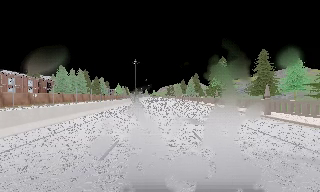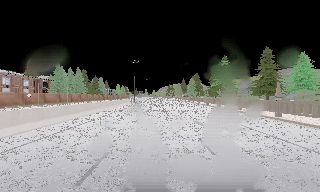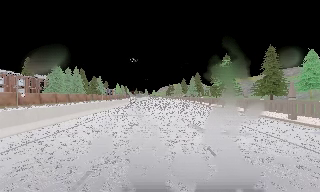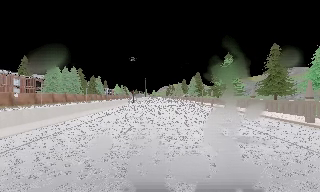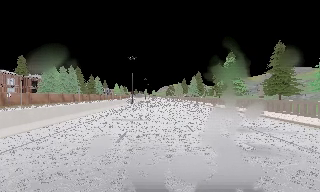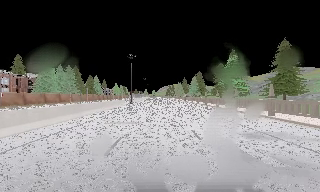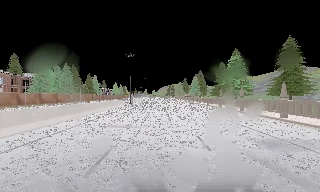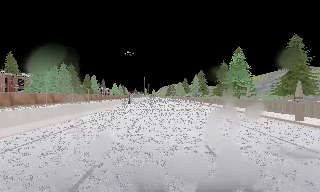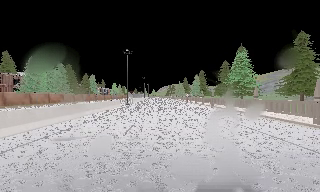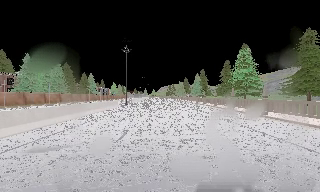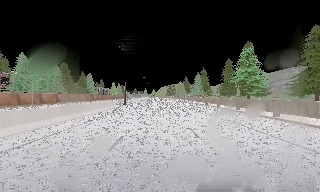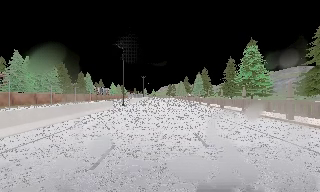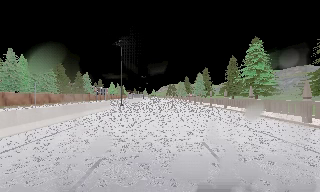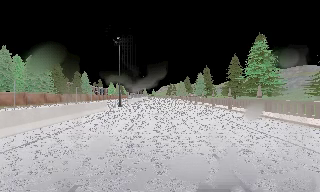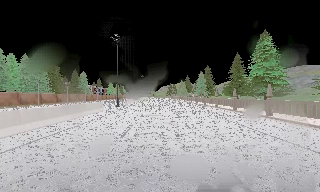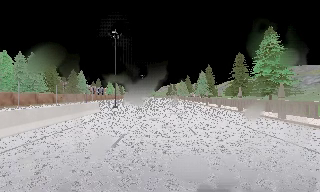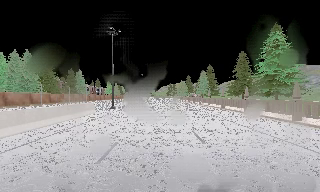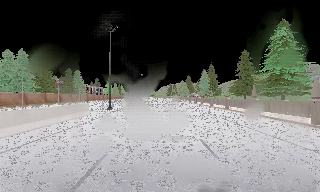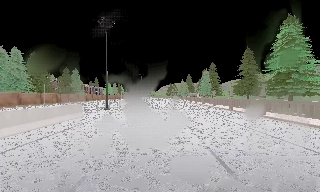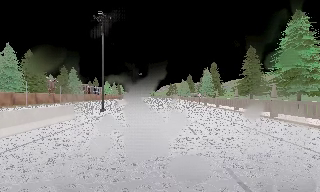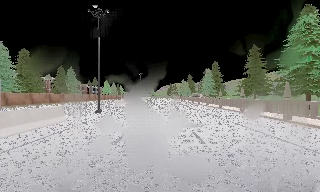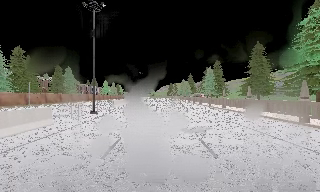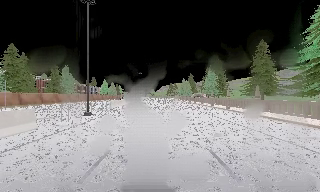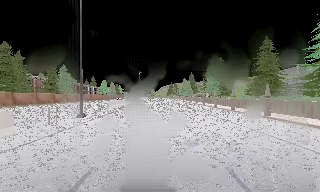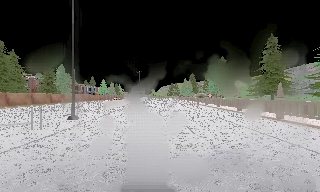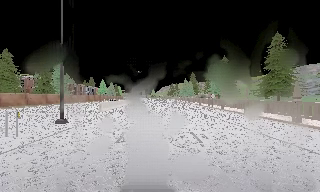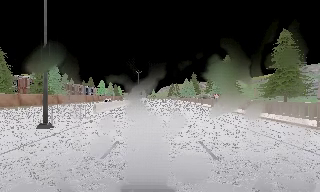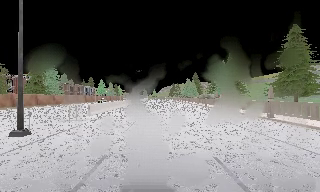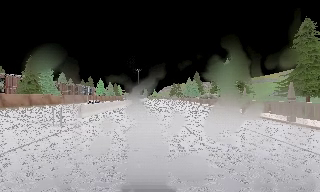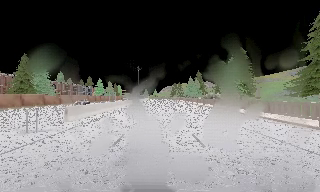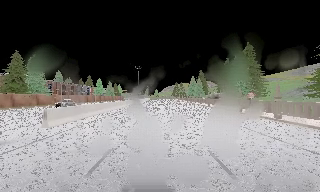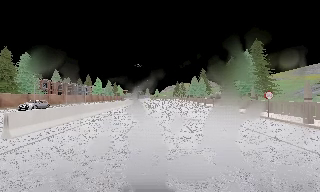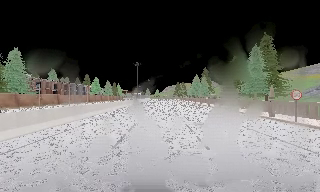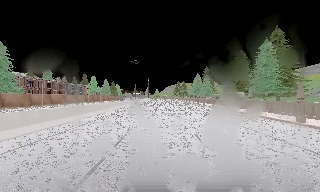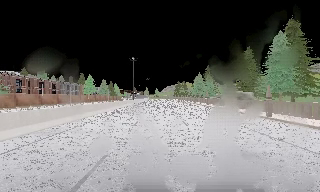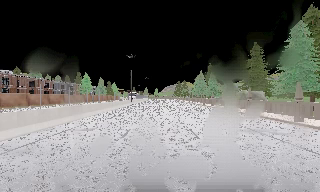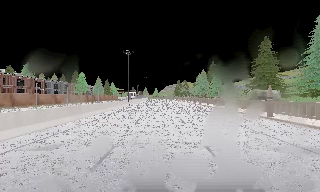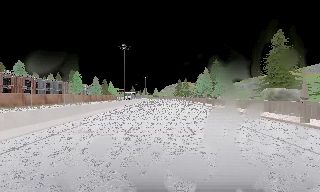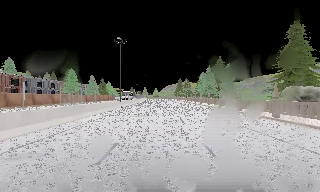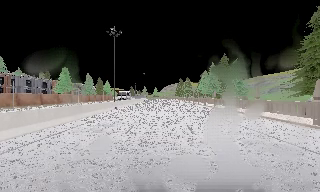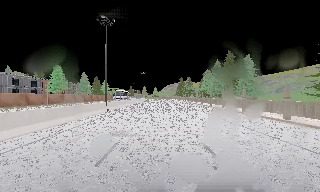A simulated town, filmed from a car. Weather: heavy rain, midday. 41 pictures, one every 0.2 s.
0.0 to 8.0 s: The camera travels forward, about 75 m, so what stands in front looms larger. It gains speed.
The film runs forward here.
